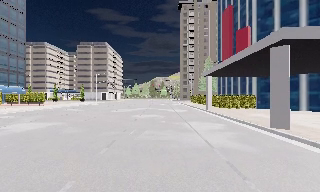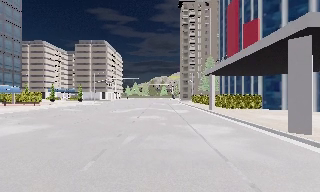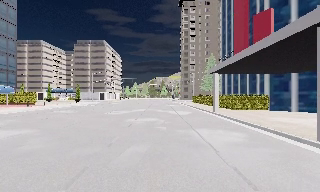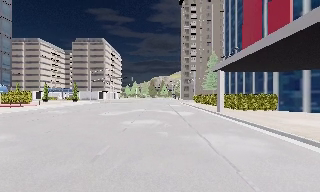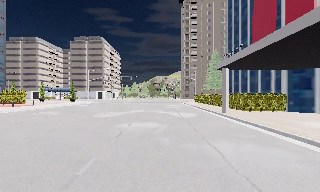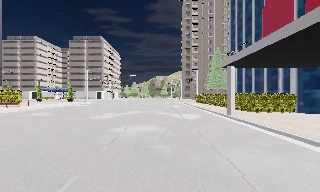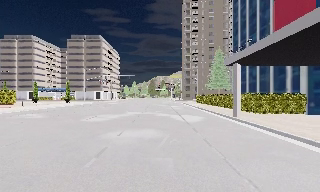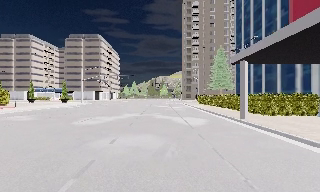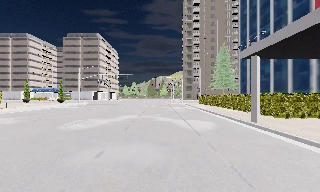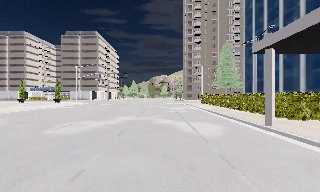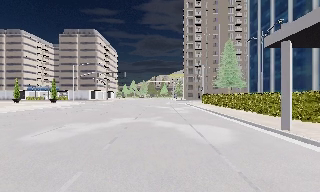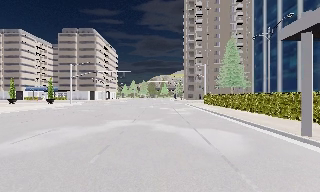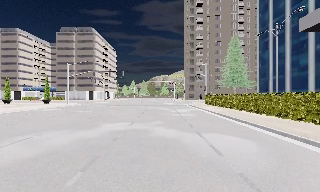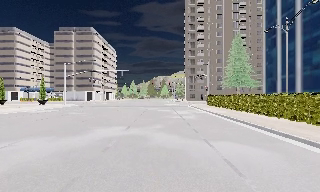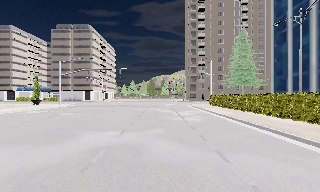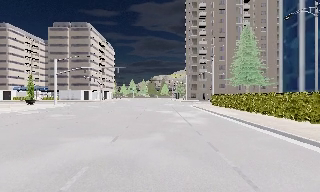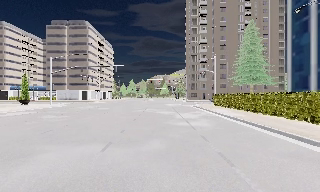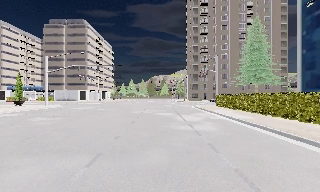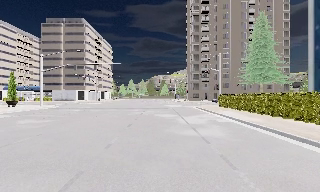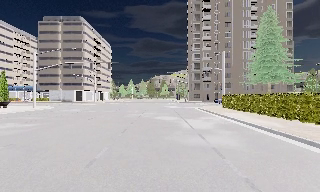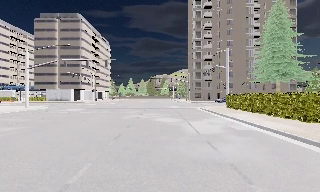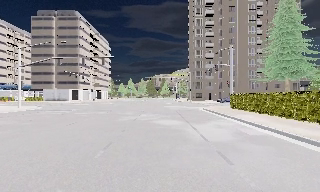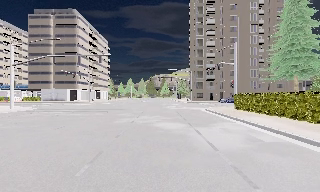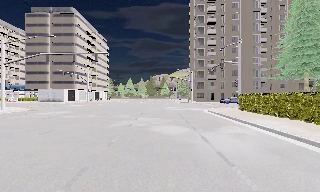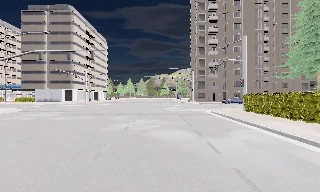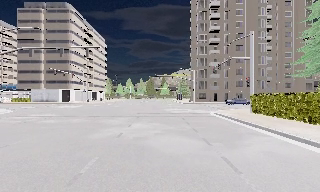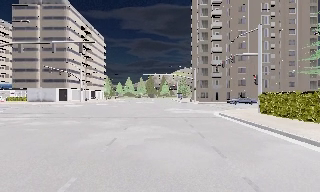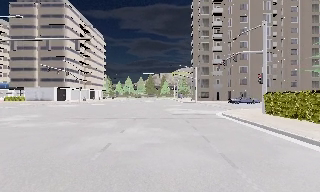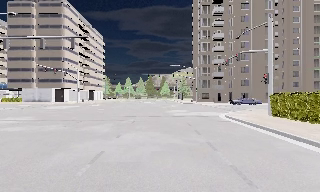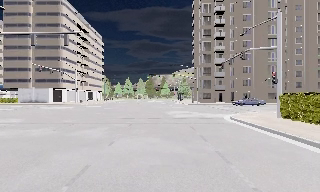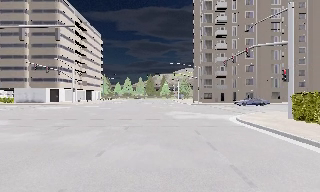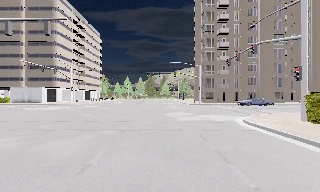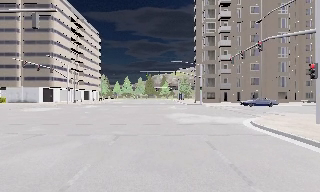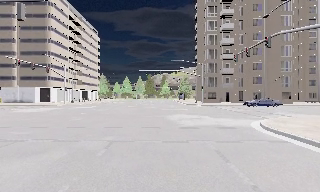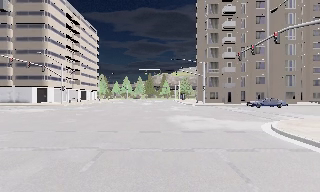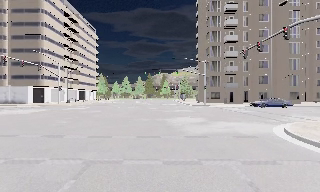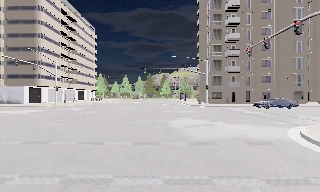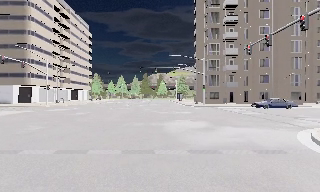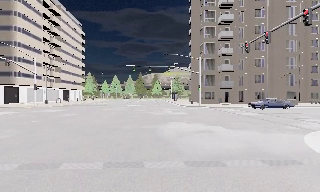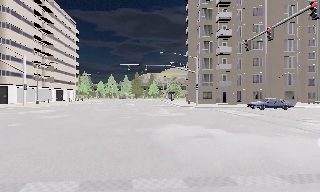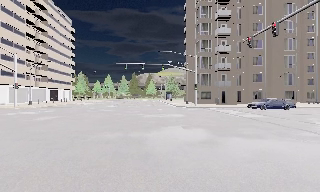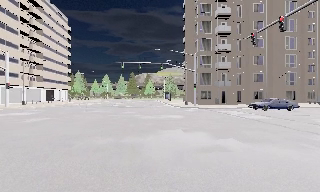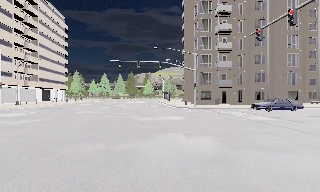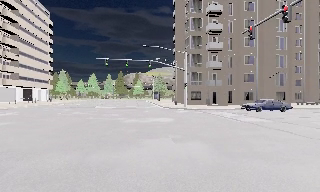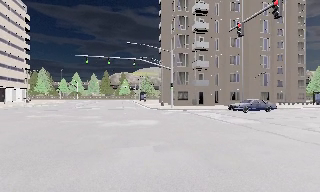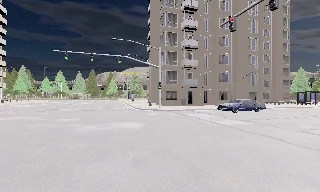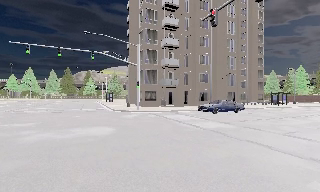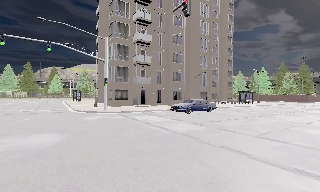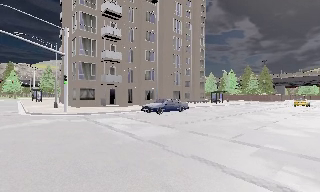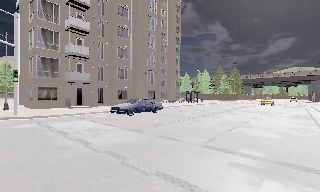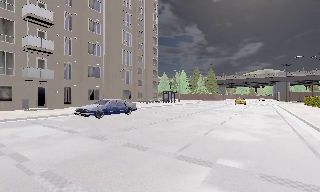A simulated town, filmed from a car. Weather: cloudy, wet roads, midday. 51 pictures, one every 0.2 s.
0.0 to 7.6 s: The camera travels forward, about 40 m, so what stands in front looms larger.
7.6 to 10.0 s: The camera pans to its right, which is clockwise from overhead, by about 55 degrees. It travels forward, about 12 m.
The film runs forward here.
